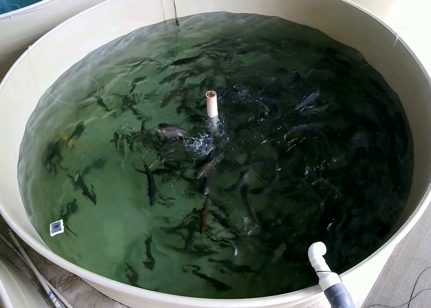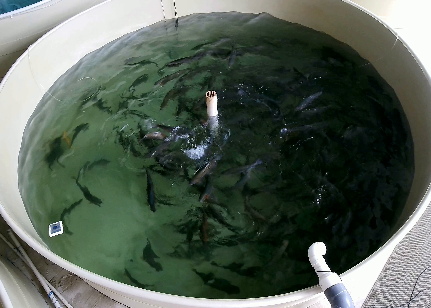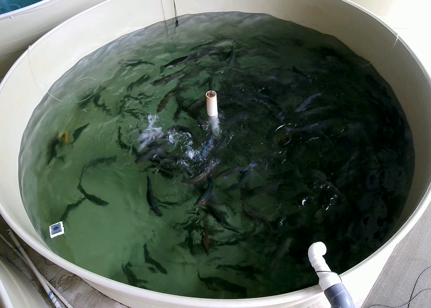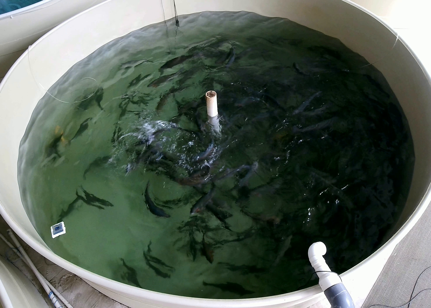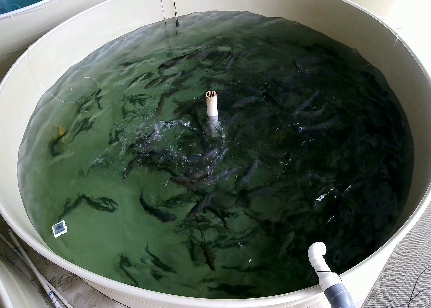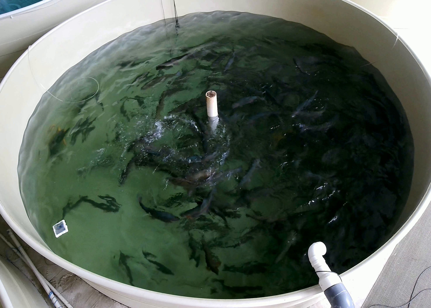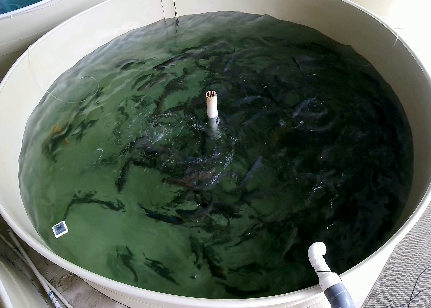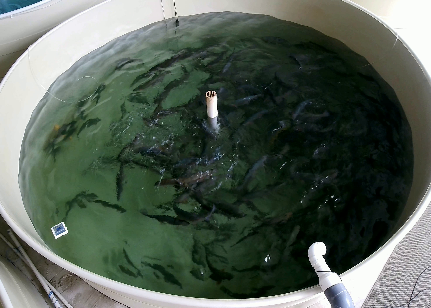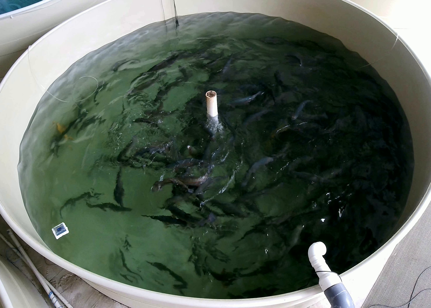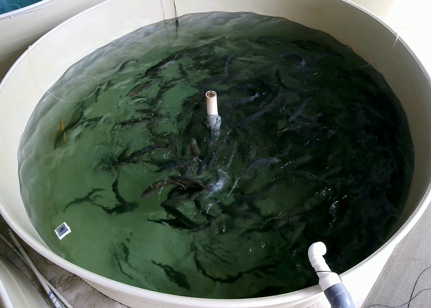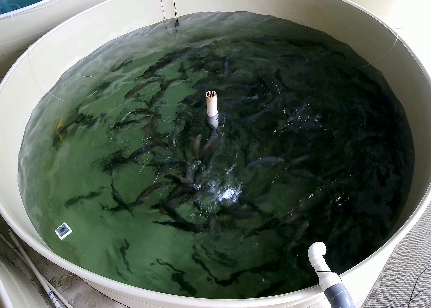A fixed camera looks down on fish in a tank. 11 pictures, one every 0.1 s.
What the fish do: Weak feeding.
